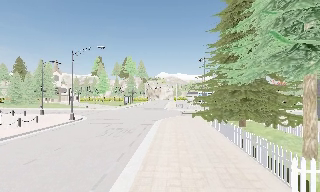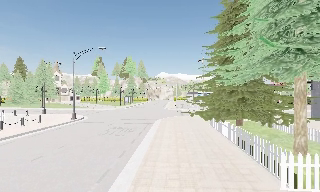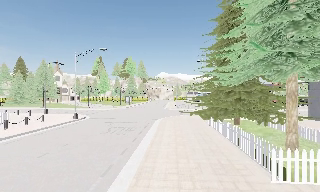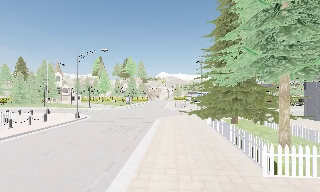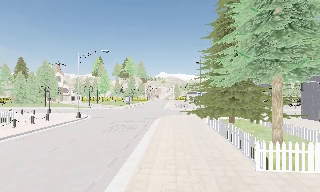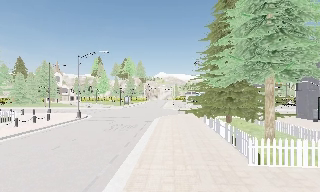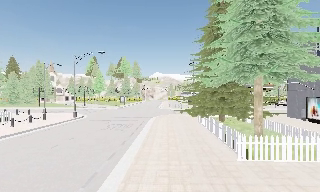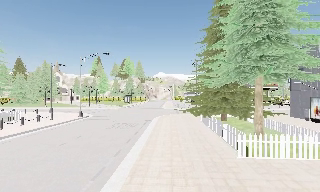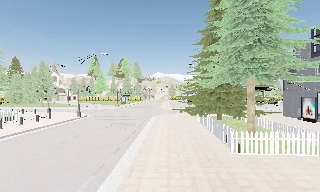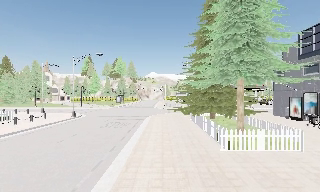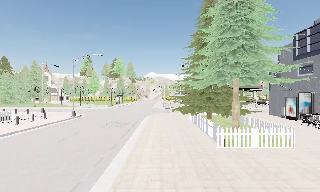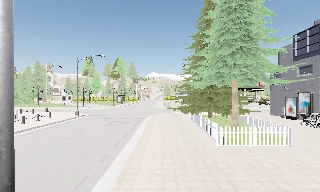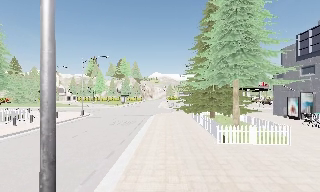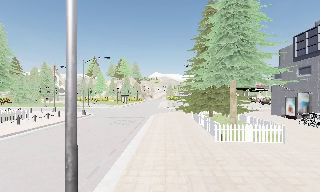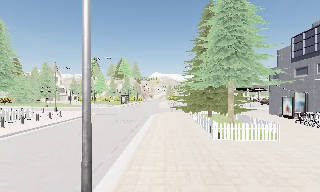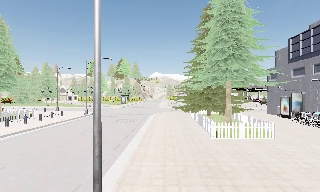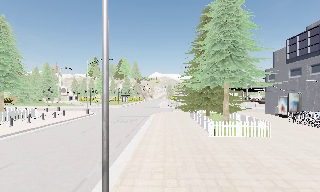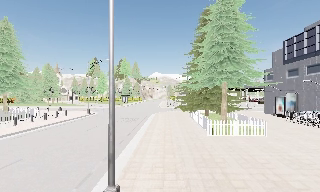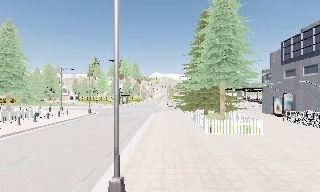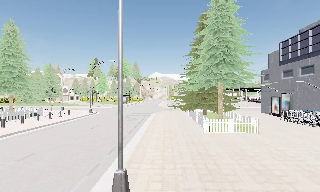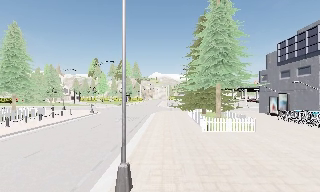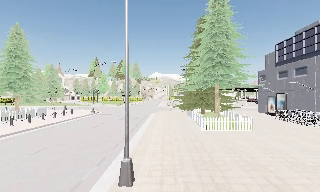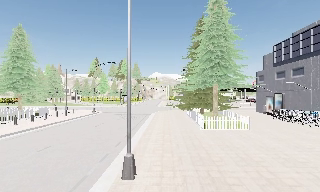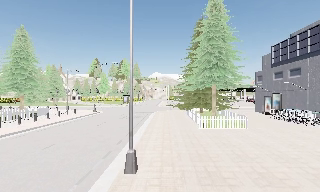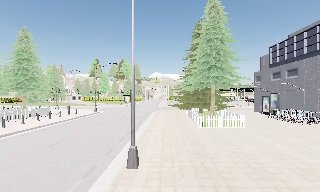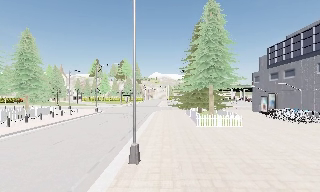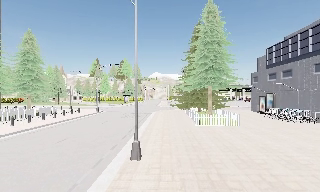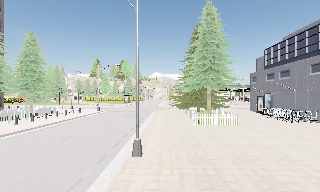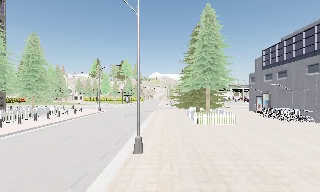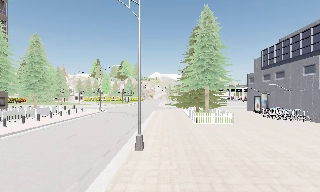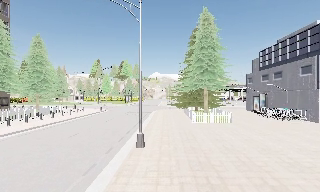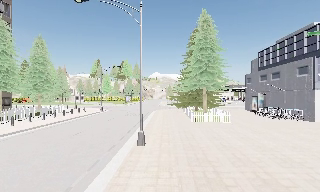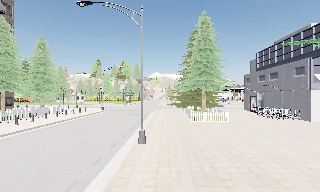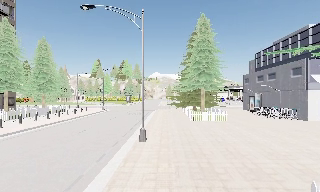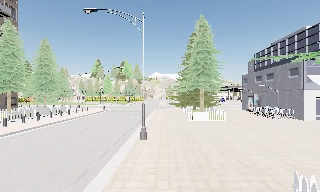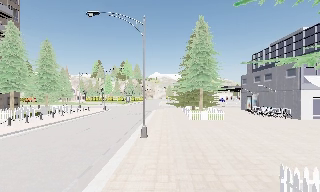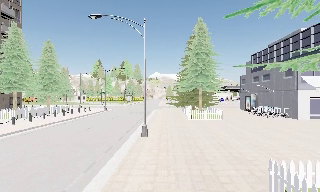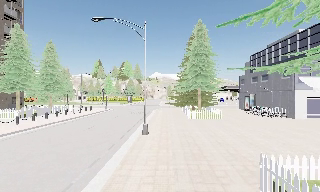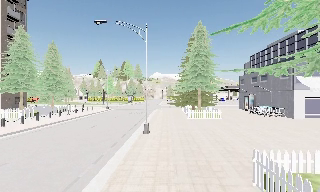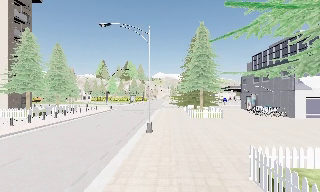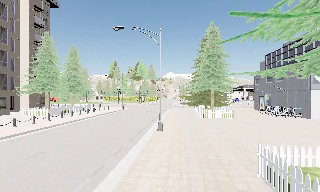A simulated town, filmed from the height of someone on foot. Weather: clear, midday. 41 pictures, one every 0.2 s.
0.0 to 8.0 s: The camera travels backward, about 15 m, so what stands in front gets smaller.
The film runs backward here.
